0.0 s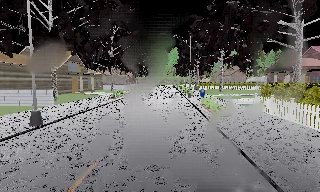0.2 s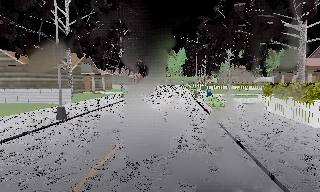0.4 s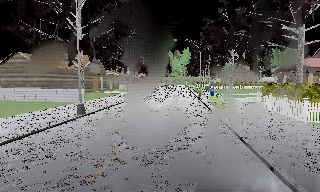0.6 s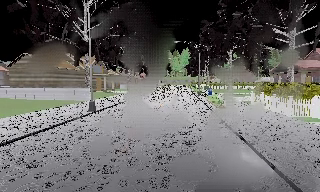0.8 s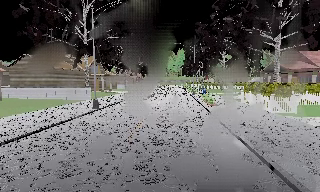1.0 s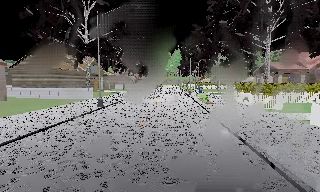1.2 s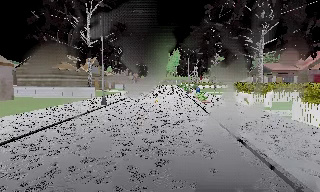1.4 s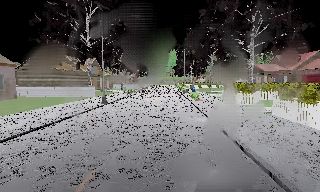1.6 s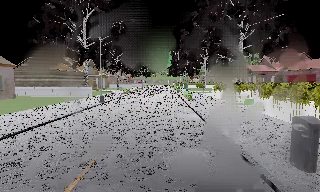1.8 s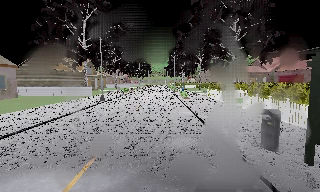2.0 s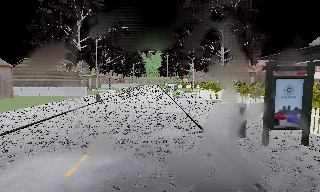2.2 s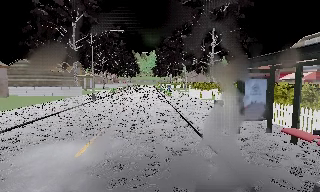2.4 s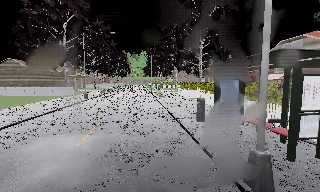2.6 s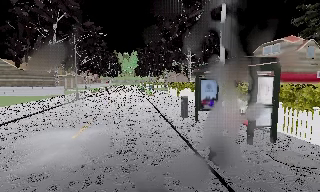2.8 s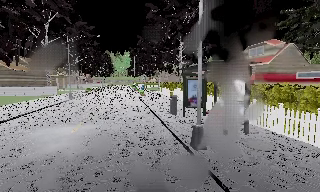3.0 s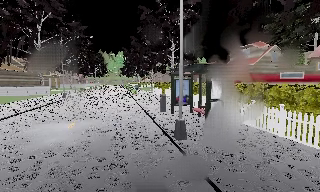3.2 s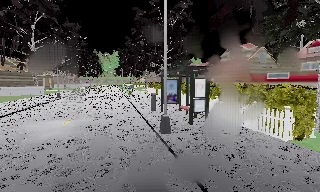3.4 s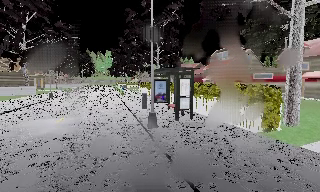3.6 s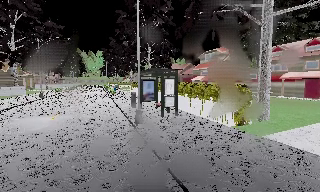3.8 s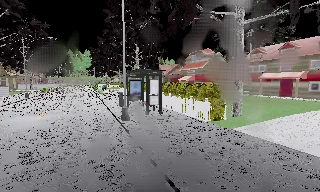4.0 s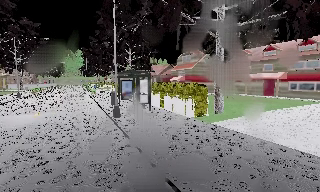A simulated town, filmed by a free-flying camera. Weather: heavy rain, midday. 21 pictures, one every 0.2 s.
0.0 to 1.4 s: The camera travels backward, about 8 m, so what stands in front gets smaller.
1.4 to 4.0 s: The camera pans to its right, which is clockwise from overhead, by about 30 degrees. It travels backward, about 12 m.
The film runs backward here.
